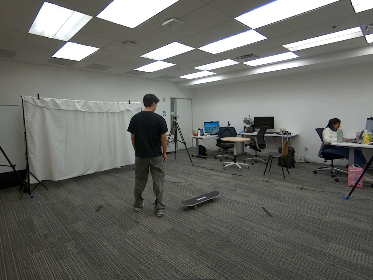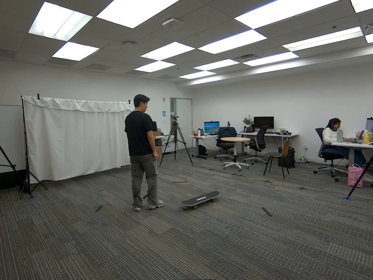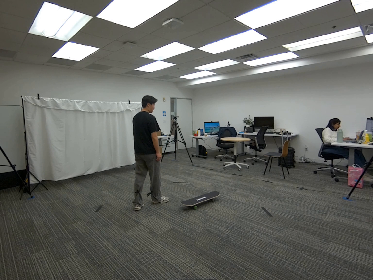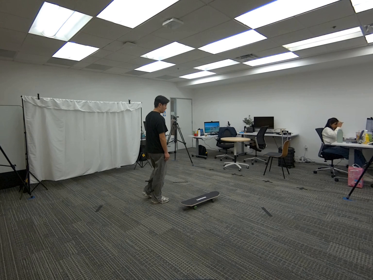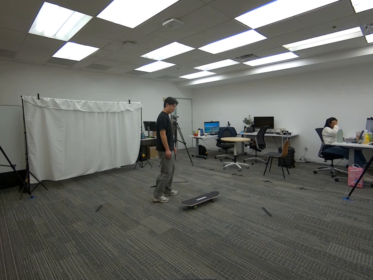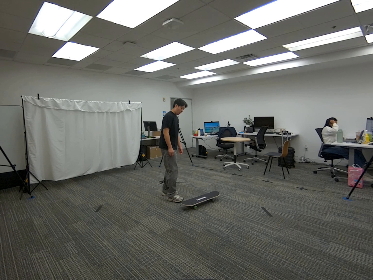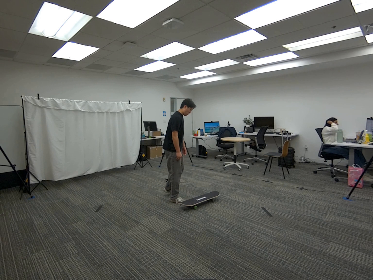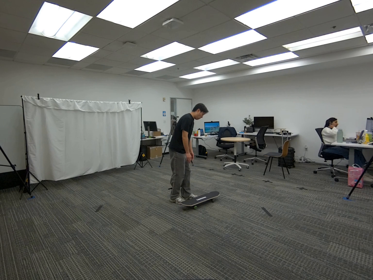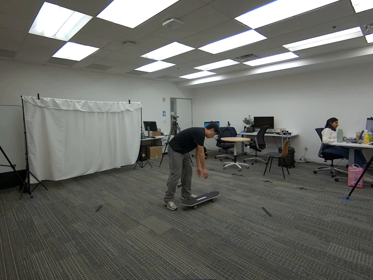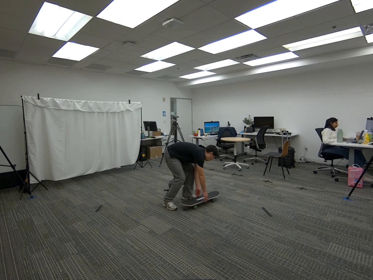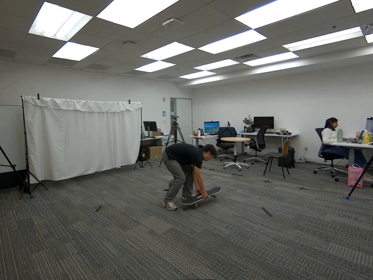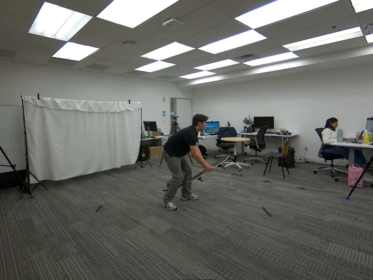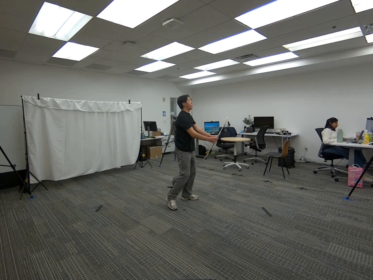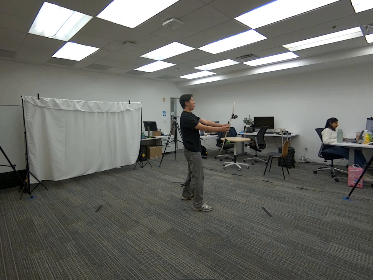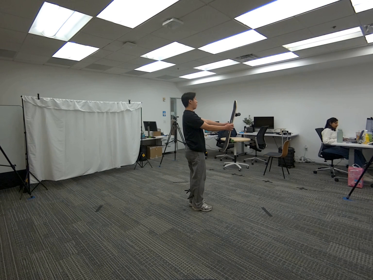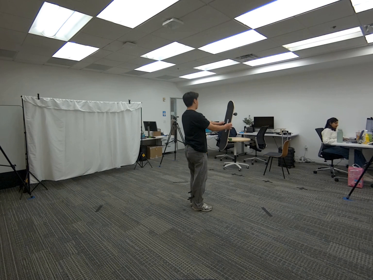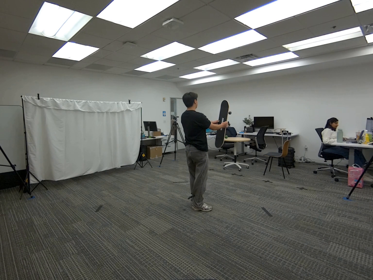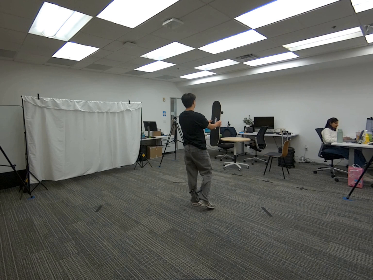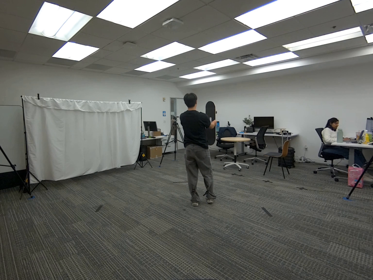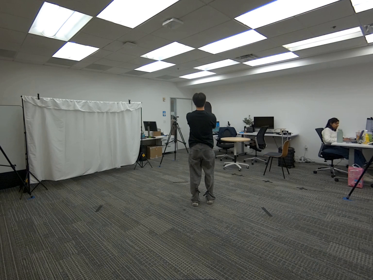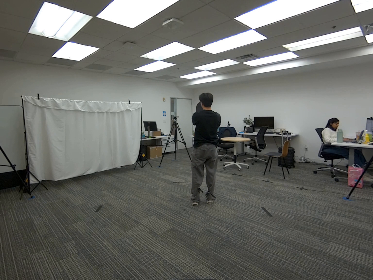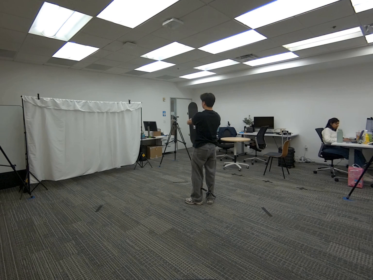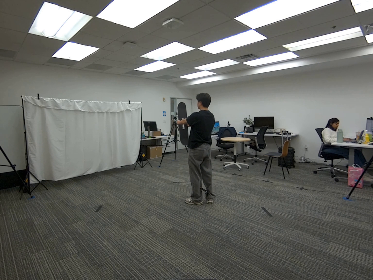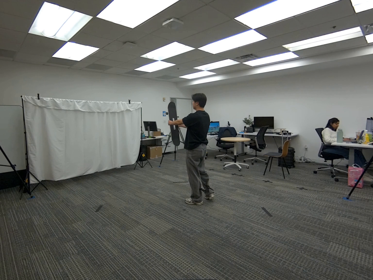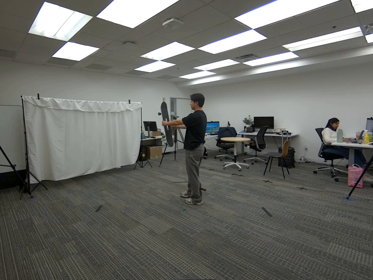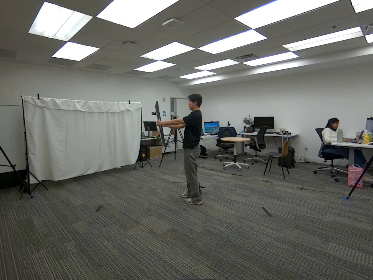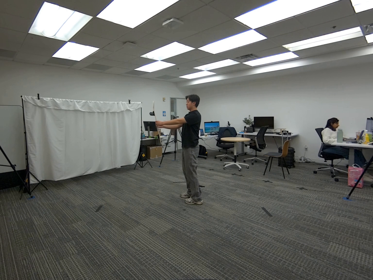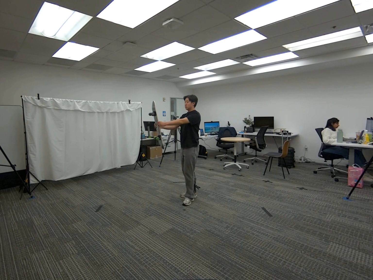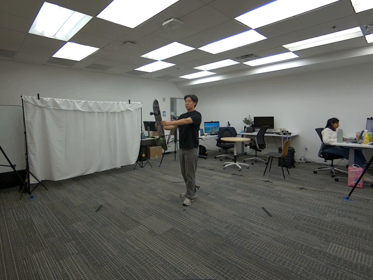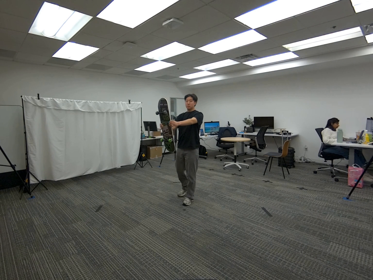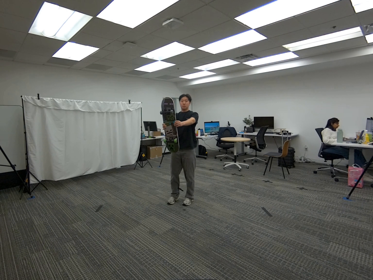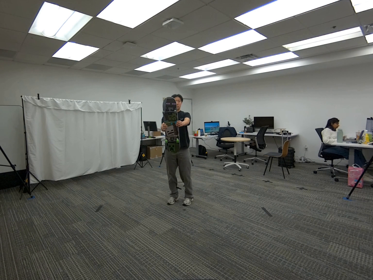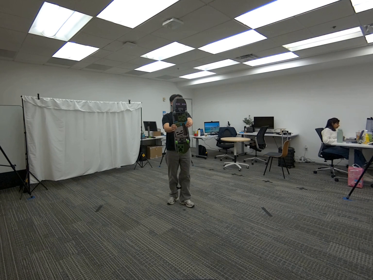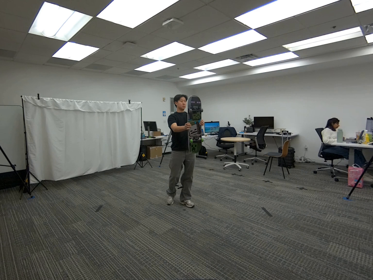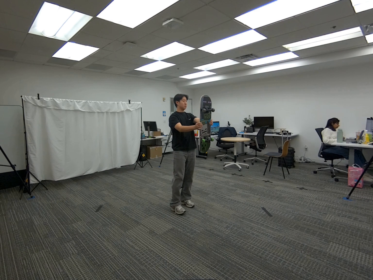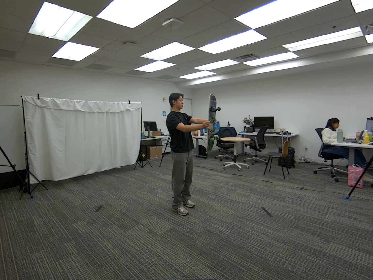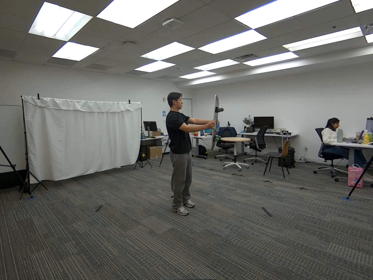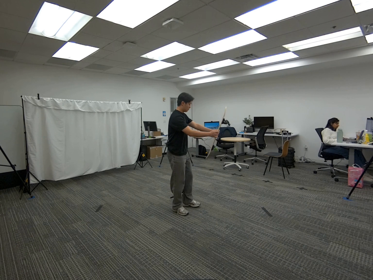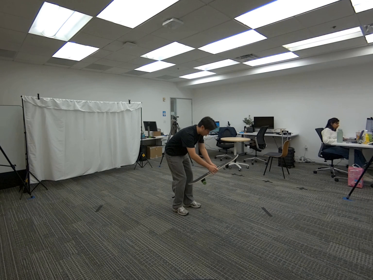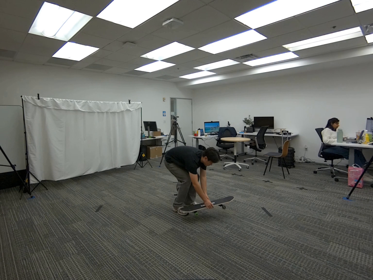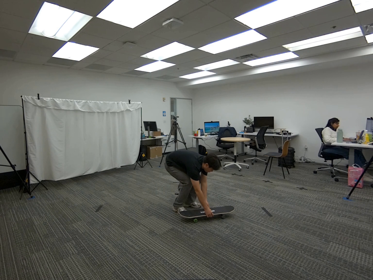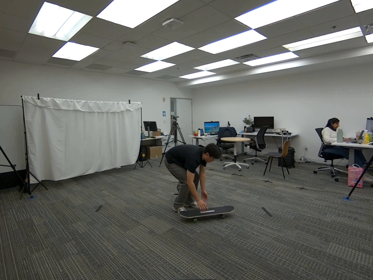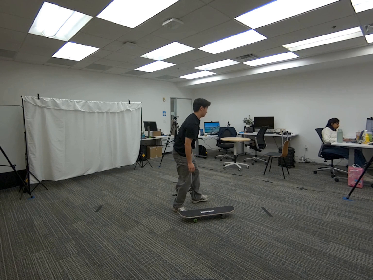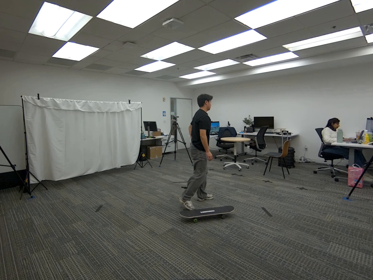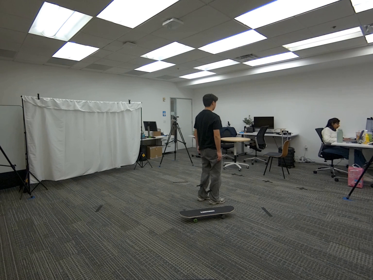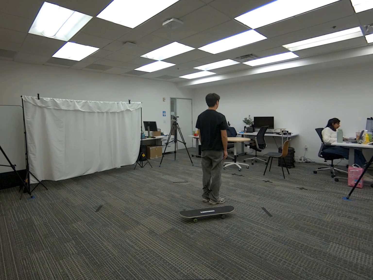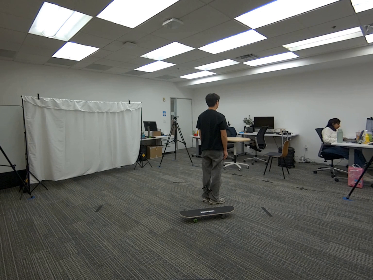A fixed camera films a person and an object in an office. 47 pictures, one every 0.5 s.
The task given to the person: Walk to the skateboard on the ground. Pick up the skateboard with both hands and rotate the skateboard around so all four cameras can see the skateboard. Place the skateboard back on the ground when finish.
